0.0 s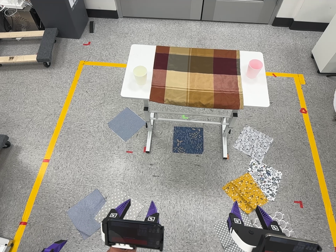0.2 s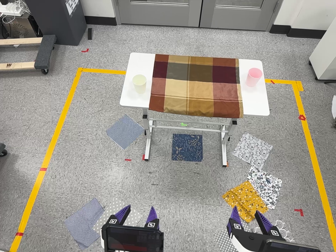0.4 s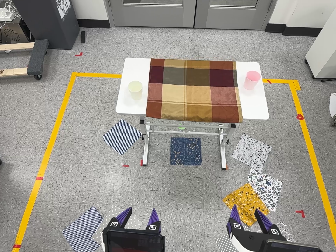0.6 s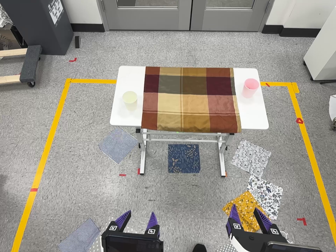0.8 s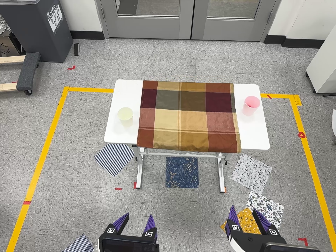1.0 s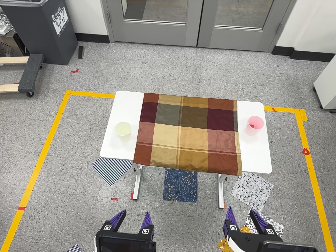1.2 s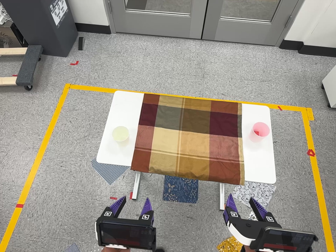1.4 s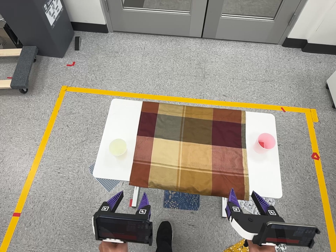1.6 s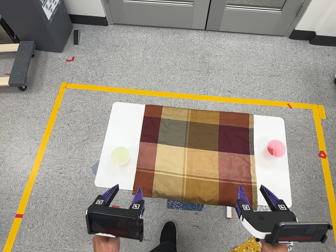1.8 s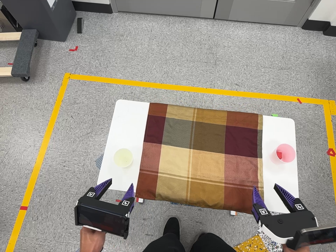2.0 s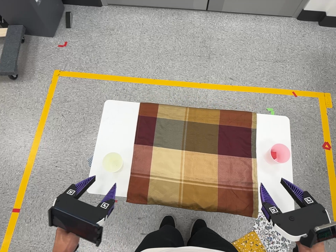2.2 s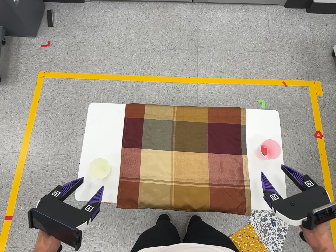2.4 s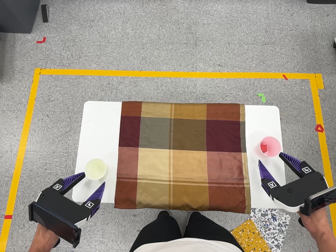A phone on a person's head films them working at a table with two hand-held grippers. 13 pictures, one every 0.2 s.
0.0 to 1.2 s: The camera travels toward the top of its view and forward, about 40 cm, so close, fixed things drift downward.
1.2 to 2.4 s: The camera travels toward the top of its view and forward, about 38 cm, so close, fixed things drift downward. Its aim tips toward the bottom of its view by about 10 degrees.
The film runs forward here.
